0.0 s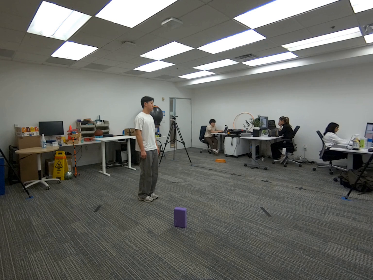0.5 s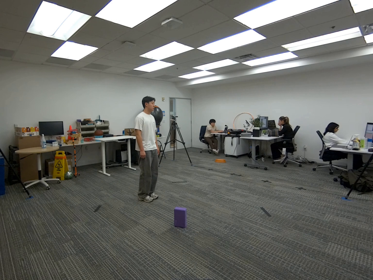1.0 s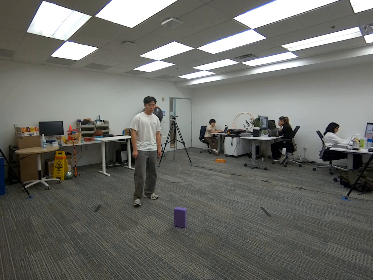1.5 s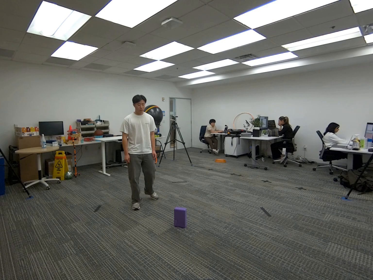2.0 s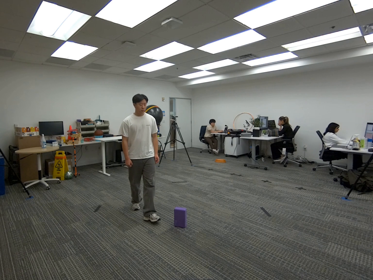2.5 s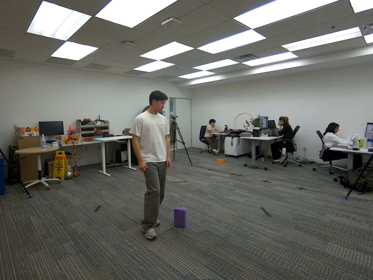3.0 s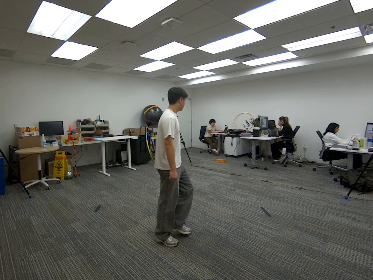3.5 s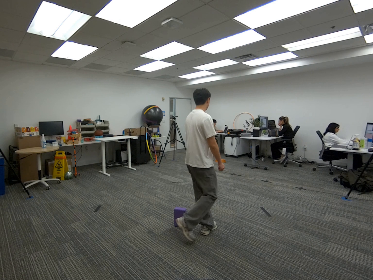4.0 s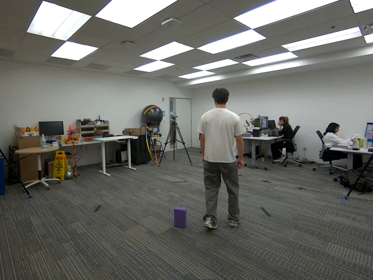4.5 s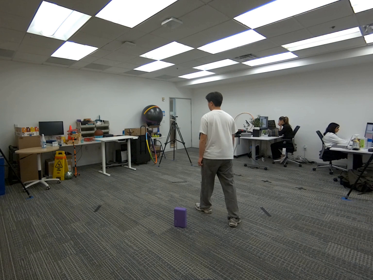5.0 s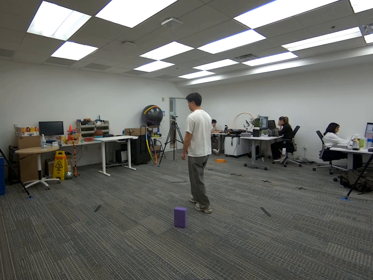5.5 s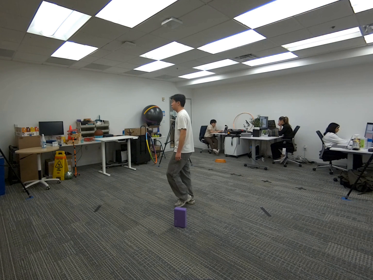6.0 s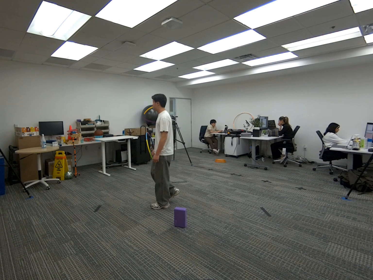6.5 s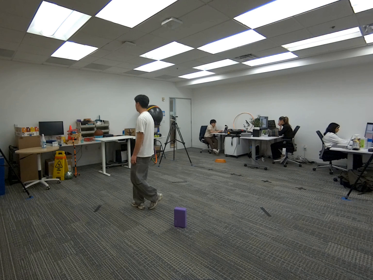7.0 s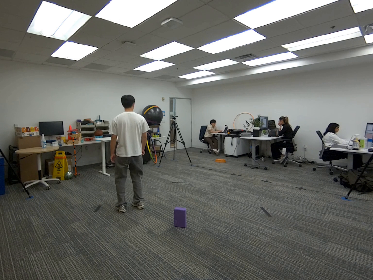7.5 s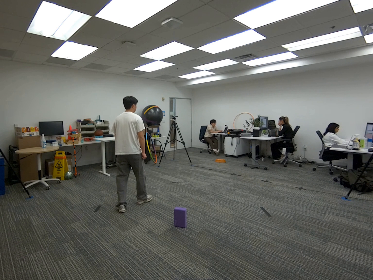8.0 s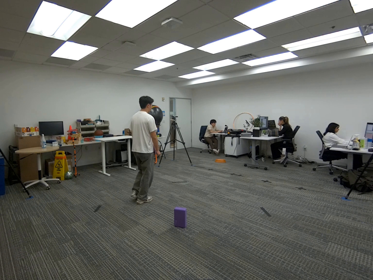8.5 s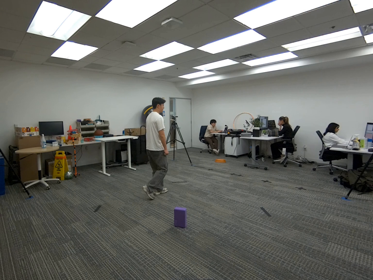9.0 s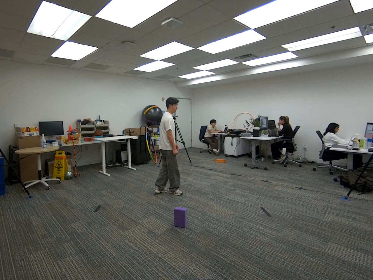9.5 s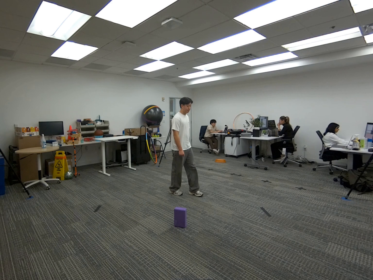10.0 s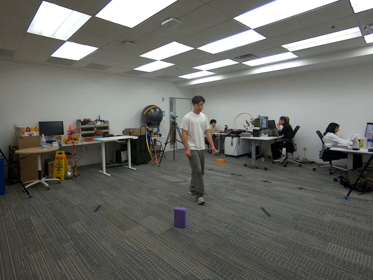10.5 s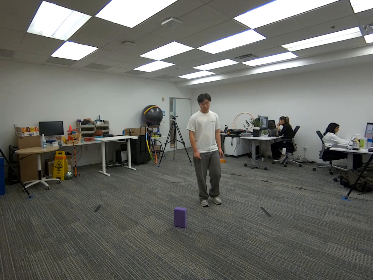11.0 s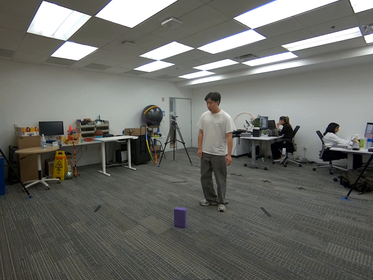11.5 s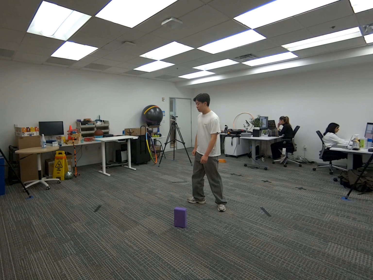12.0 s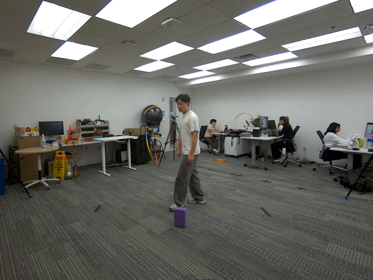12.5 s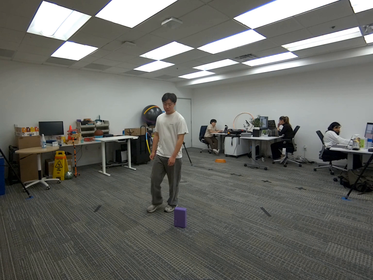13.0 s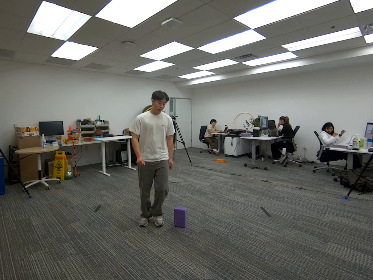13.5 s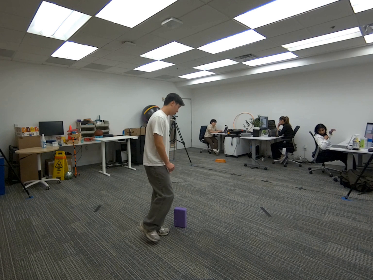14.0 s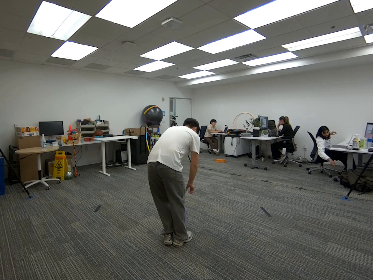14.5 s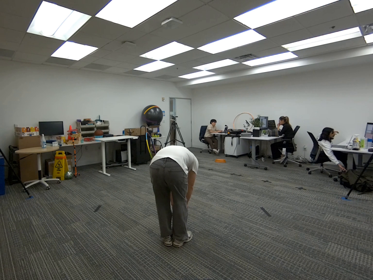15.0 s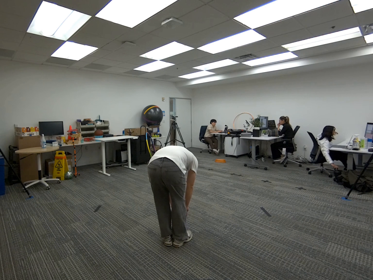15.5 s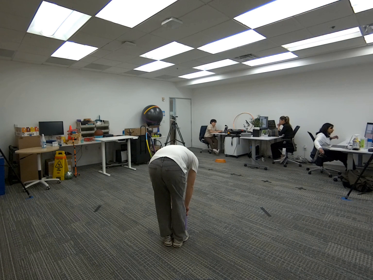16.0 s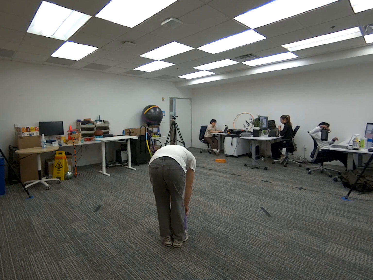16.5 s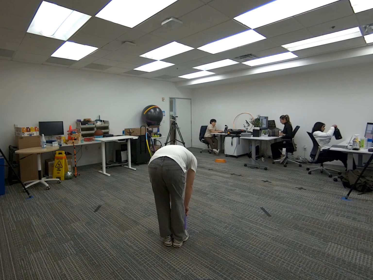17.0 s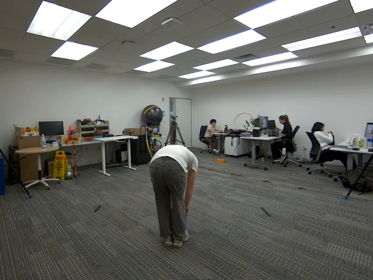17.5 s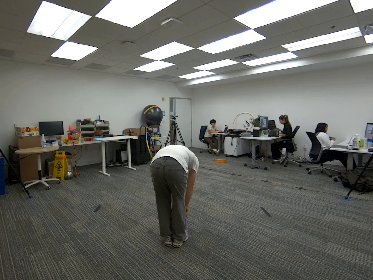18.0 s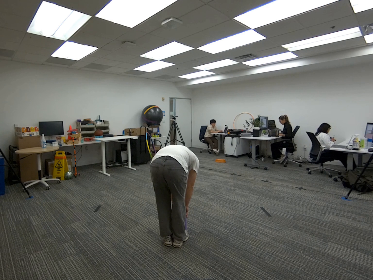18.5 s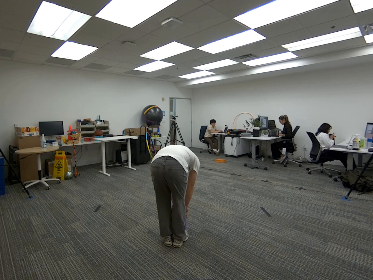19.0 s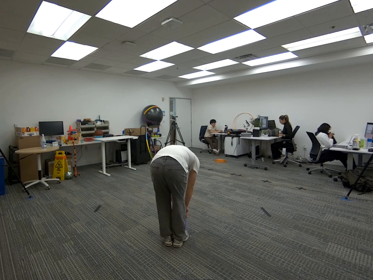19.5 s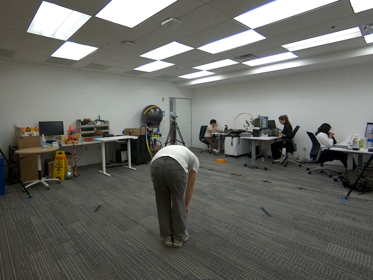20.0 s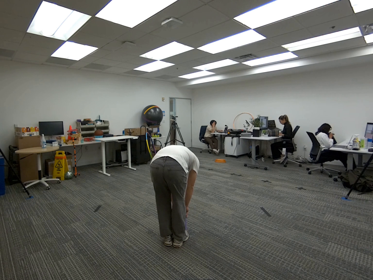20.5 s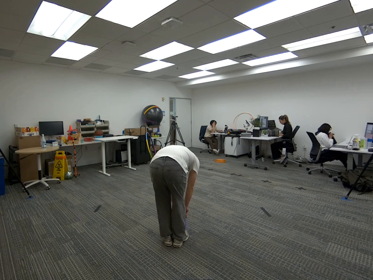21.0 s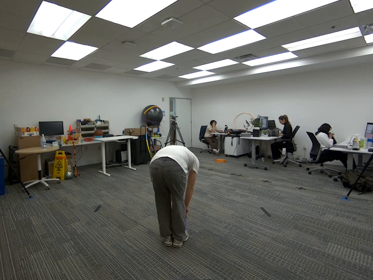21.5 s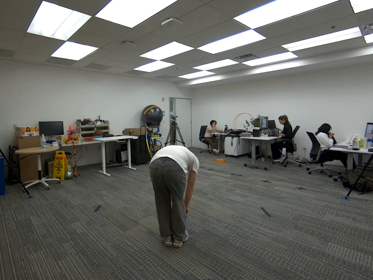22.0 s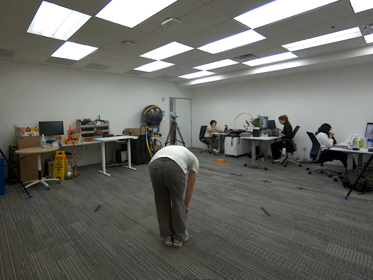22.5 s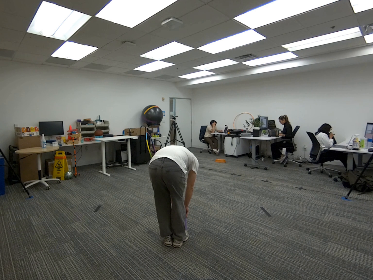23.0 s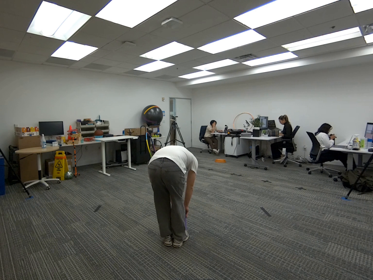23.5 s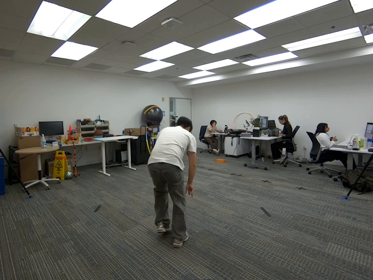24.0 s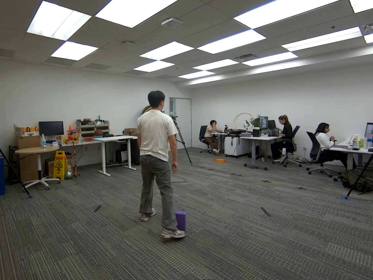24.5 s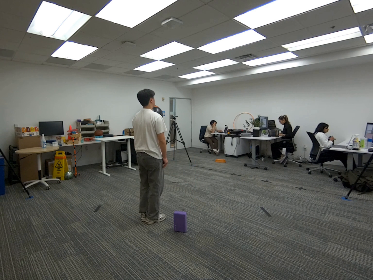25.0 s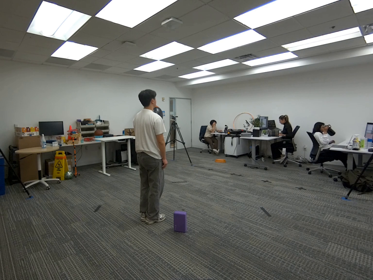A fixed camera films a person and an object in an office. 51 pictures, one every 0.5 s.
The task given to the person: Walk over to the yoga block on the floor and proceed to get into a yoga half forward fold. Stand up right when complete.
